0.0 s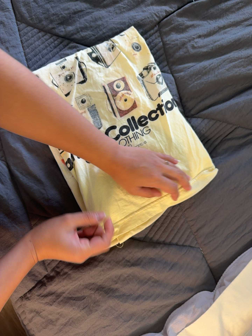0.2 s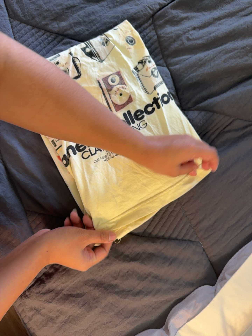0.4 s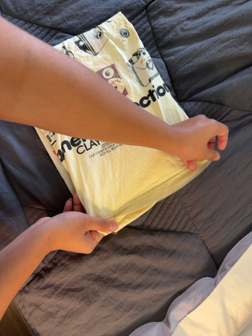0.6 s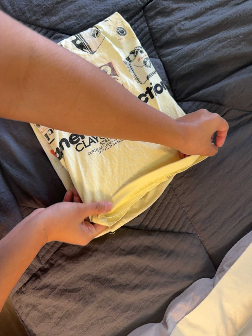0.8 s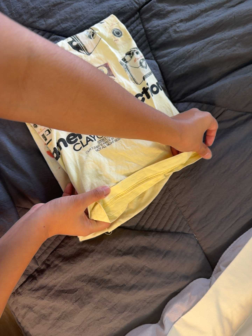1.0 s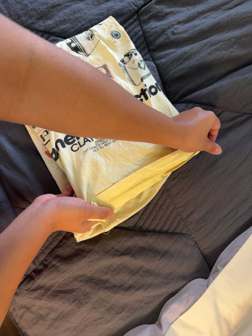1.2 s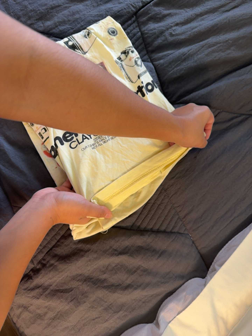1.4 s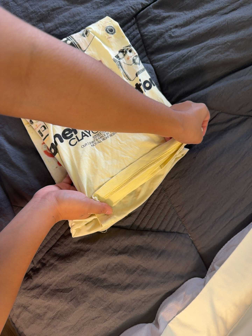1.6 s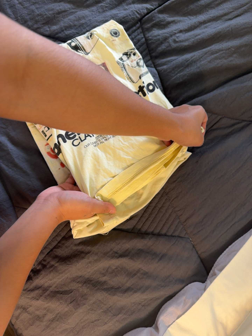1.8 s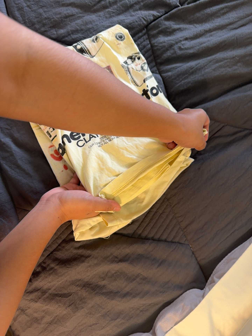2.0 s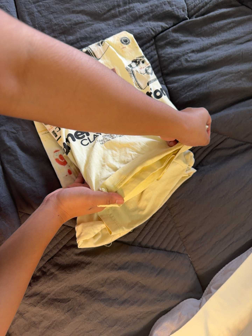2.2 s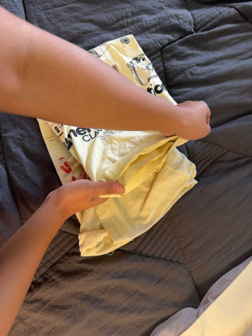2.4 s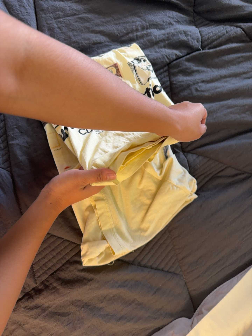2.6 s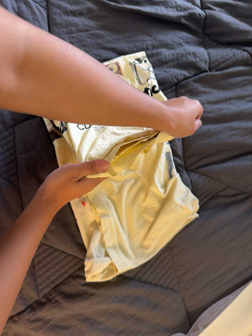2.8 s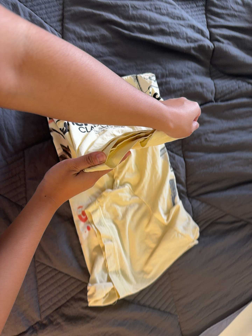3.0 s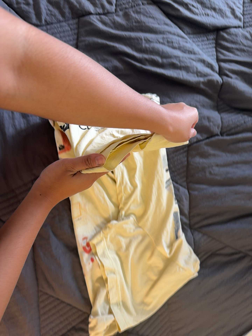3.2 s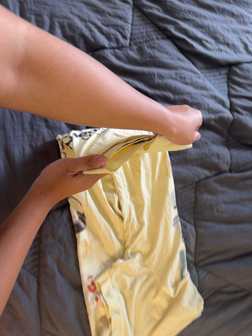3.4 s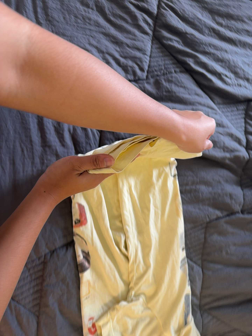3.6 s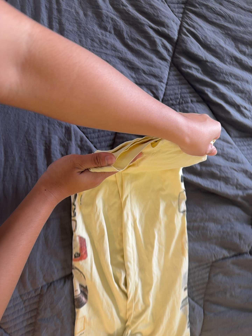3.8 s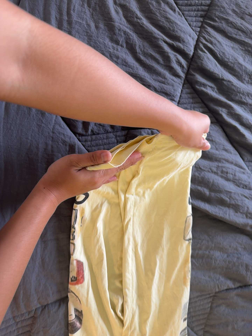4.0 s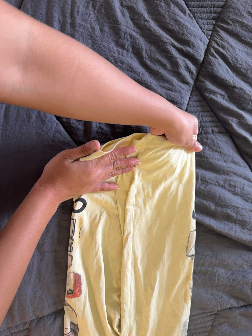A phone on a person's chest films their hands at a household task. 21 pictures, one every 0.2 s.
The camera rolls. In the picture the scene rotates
clockwise.
0.0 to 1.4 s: The camera shifts only a little, or ends up much as it began.
1.4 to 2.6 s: The camera travels toward the top of its view and to its left, about 12 cm, so close, fixed things drift downward. It rolls about its line of sight by about 15 degrees, and the scene rotates clockwise.
2.6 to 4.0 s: The camera travels toward the top of its view, about 38 cm, so close, fixed things drift downward. It rolls about its line of sight by about 20 degrees, and the scene rotates clockwise.
The film runs backward here.
